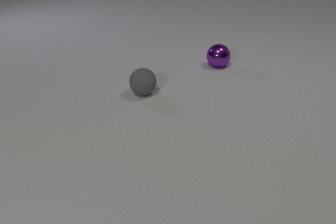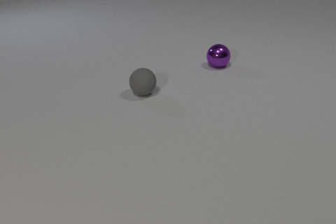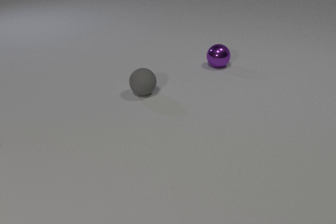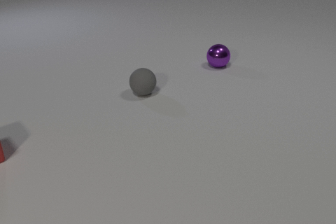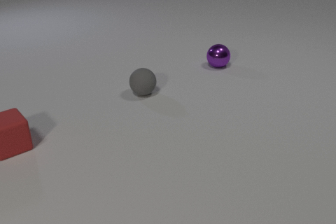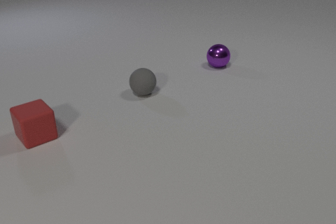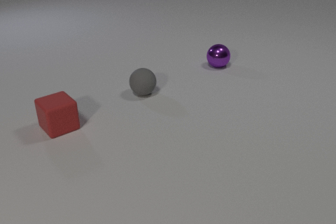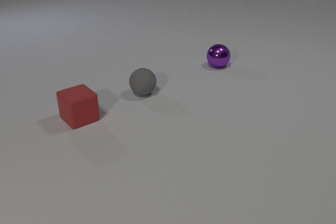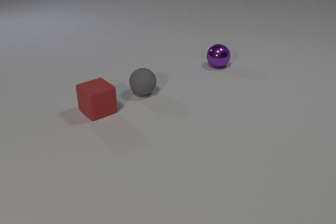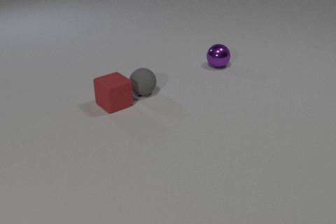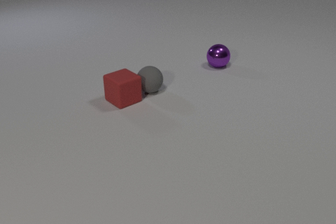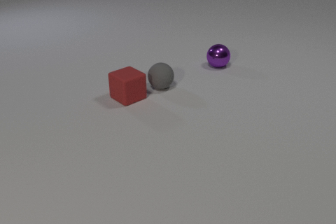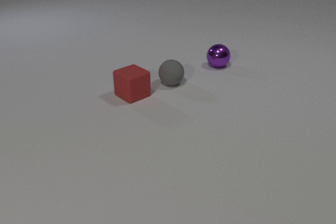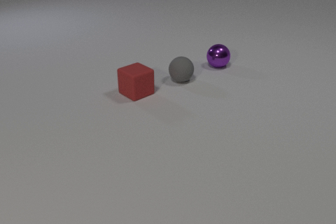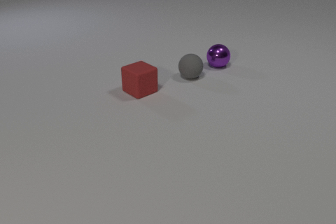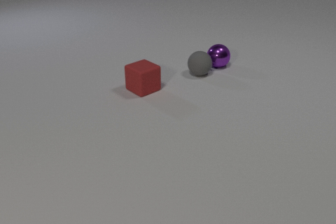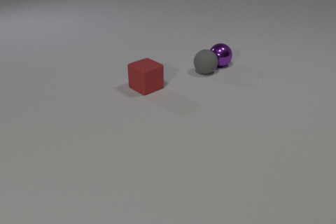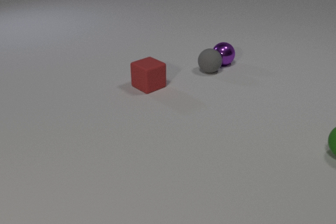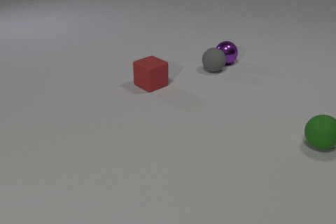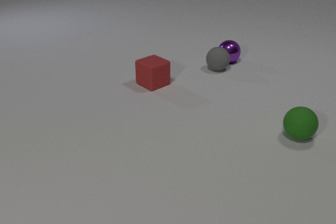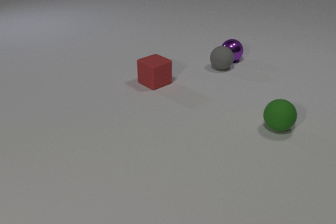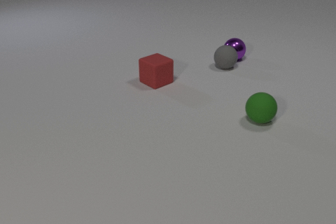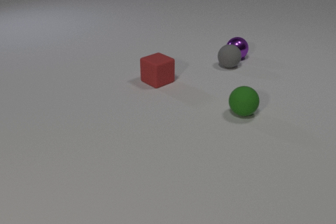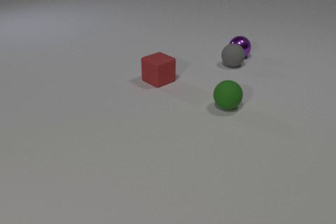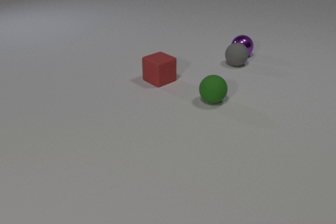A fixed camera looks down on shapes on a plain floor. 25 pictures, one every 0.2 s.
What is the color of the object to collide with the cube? gray.
What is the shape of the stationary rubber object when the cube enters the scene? sphere.
What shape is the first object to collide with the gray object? cube.
0.0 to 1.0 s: The red rubber cube comes in at the left edge, slides to the right.
1.0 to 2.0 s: The red rubber cube slides to the right and away from the camera. The gray rubber sphere rolls to the right. The red rubber cube and the gray rubber sphere collide.
2.0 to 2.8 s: The red rubber cube slides away from the camera and to the right. The gray rubber sphere rolls to the right and away from the camera.
2.8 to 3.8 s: The red rubber cube slides away from the camera and to the right. The gray rubber sphere rolls to the right and away from the camera. The purple metal sphere rolls away from the camera and to the right. The green rubber sphere comes in at the right edge, rolls to the left. The gray rubber sphere and the purple metal sphere collide.
3.8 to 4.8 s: The red rubber cube slides away from the camera and to the right. The gray rubber sphere rolls to the right and away from the camera. The purple metal sphere rolls away from the camera and to the right. The green rubber sphere rolls to the left and away from the camera.
